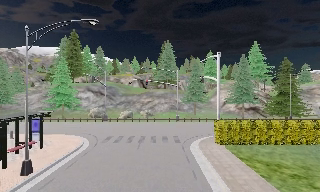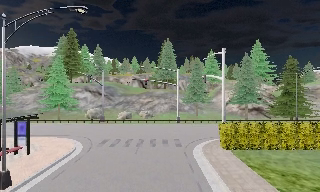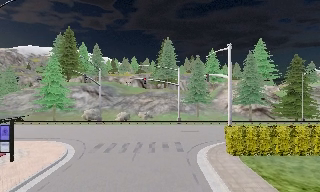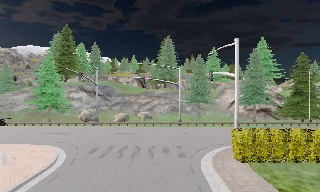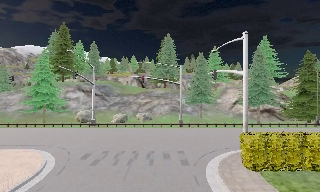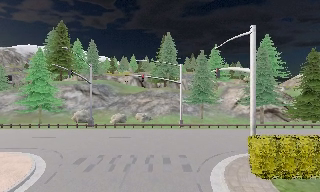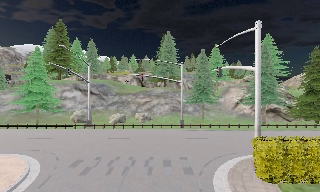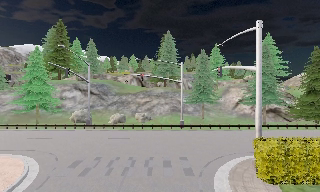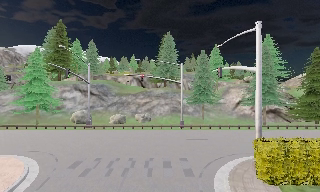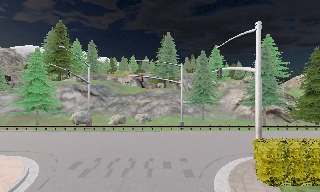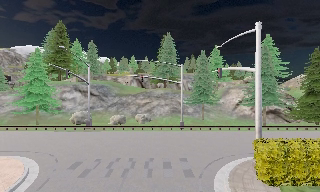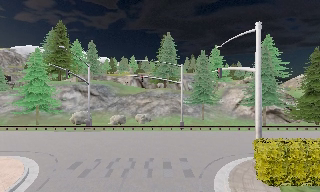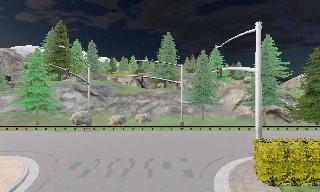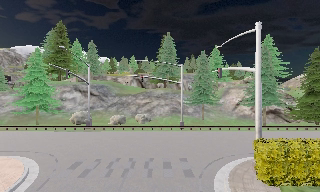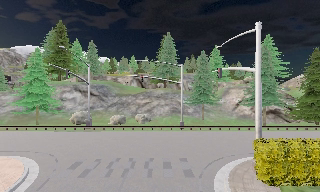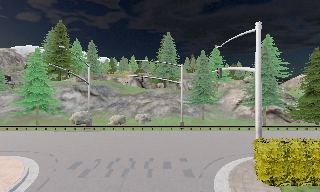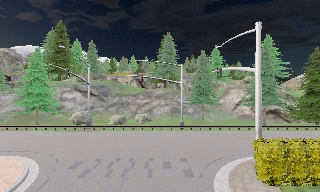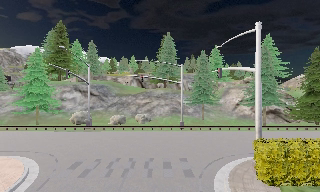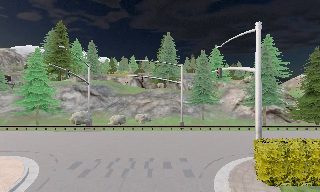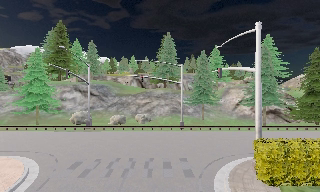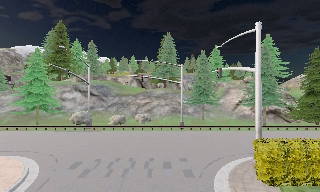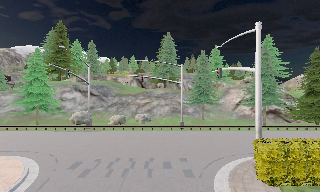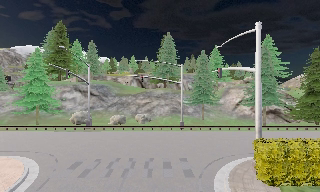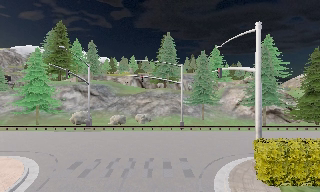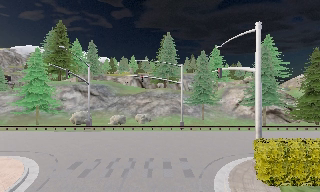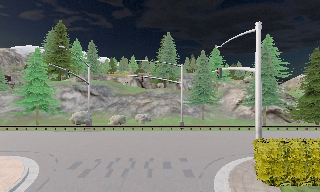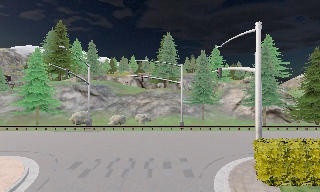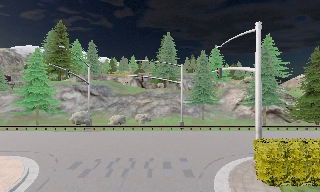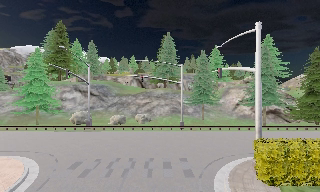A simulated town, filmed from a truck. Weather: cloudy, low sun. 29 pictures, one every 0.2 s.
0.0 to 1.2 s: The camera travels forward, about 6 m, so what stands in front looms larger. It loses speed.
1.2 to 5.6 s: The camera keeps its place and its aim.
The film runs forward here.
